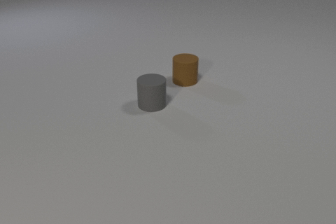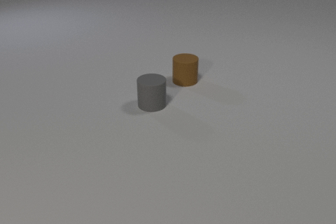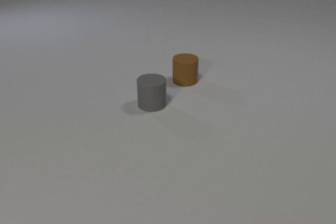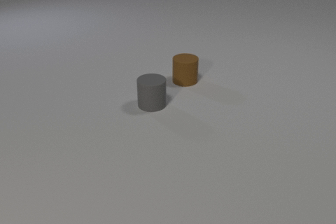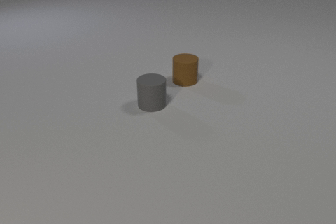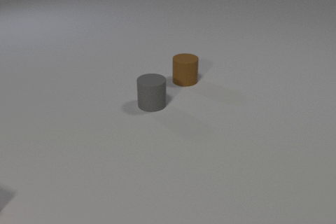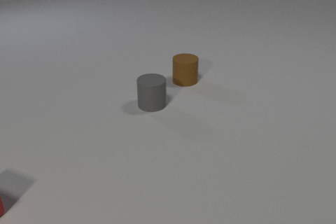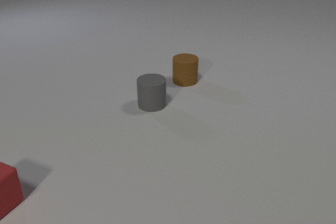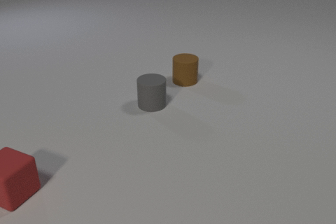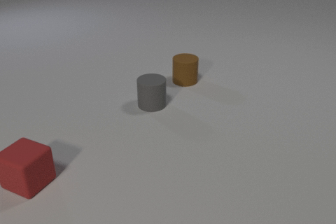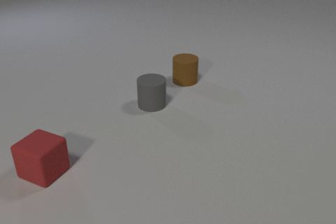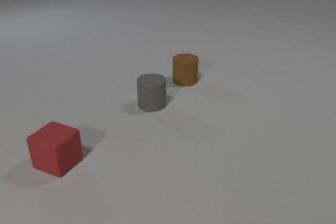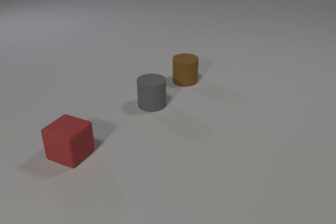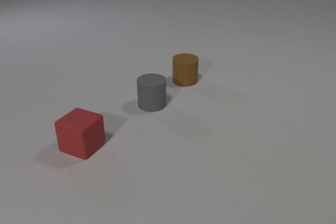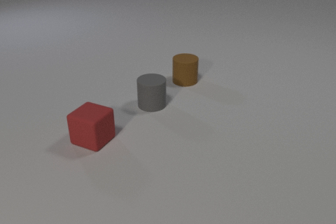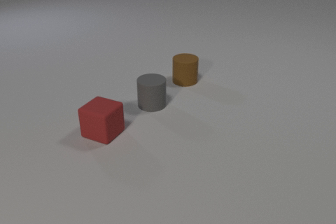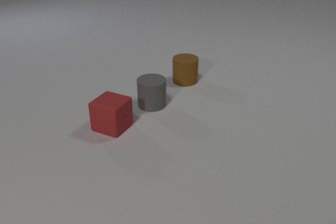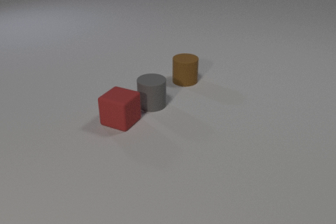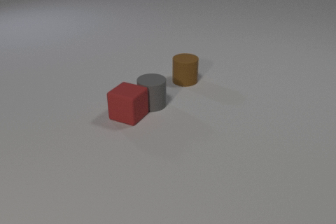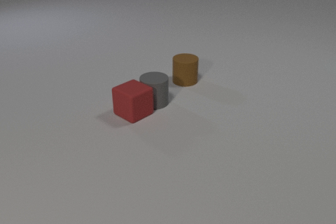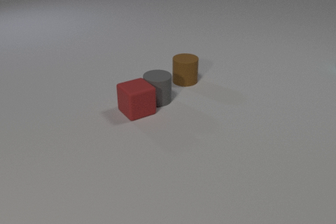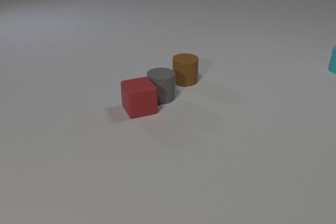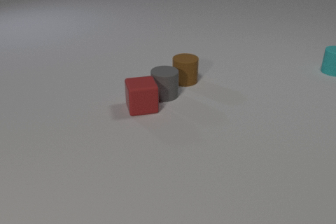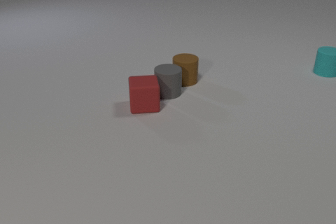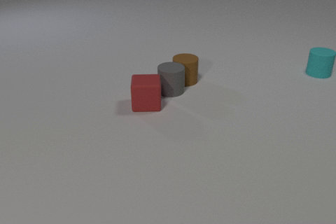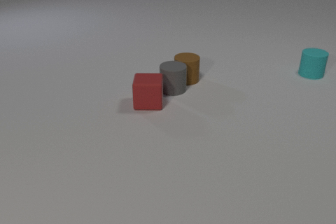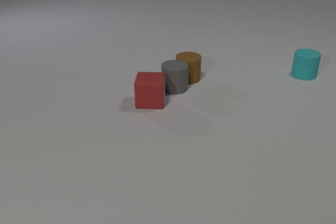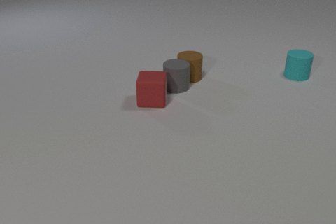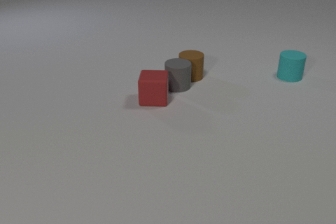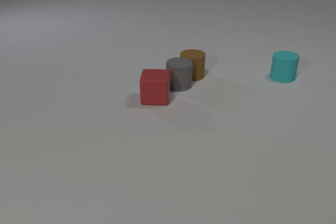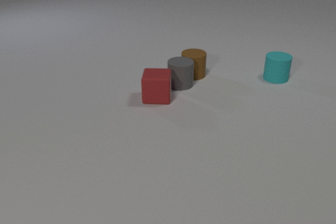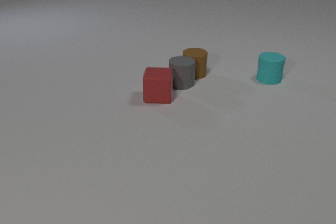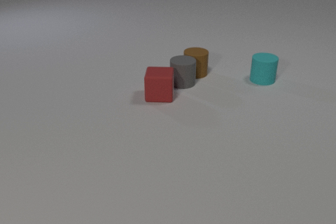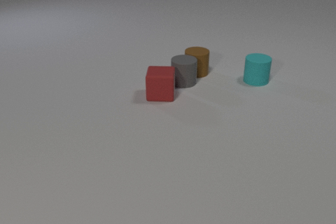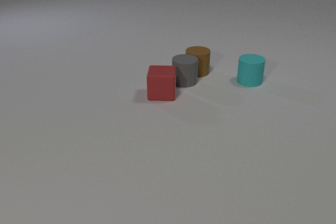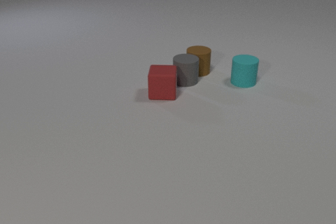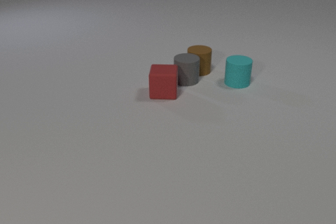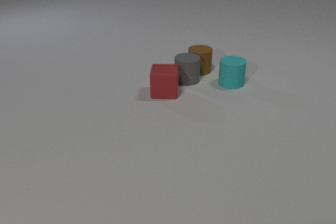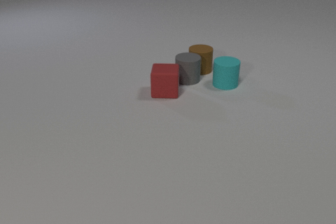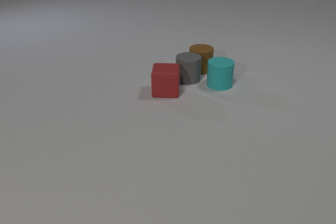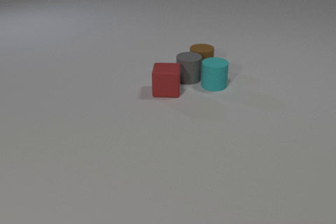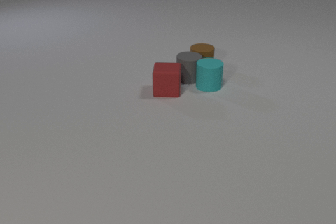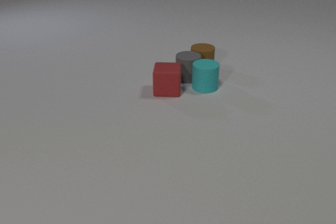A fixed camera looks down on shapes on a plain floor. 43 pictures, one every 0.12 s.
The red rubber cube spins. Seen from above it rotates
clockwise.
The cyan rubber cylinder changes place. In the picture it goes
to the left.
0.00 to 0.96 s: The red rubber cube comes in at the left edge, slides to the right and away from the camera.
0.96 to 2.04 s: The red rubber cube slides to the right and away from the camera.
2.04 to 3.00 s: The red rubber cube slides away from the camera and to the right, spins clockwise seen from above by about 60 degrees, its near face sliding to the left. The gray rubber cylinder slides away from the camera and to the right. The cyan rubber cylinder comes in at the right edge, slides to the left and toward the camera. The red rubber cube and the gray rubber cylinder collide. The gray rubber cylinder and the brown rubber cylinder collide.
3.00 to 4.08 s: The red rubber cube slides away from the camera and to the right. The gray rubber cylinder slides away from the camera and to the right. The brown rubber cylinder slides away from the camera and to the right. The cyan rubber cylinder slides to the left and toward the camera.
4.08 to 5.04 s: The red rubber cube slides away from the camera and to the right. The gray rubber cylinder slides away from the camera. The brown rubber cylinder slides away from the camera. The cyan rubber cylinder slides to the left and toward the camera. The gray rubber cylinder and the cyan rubber cylinder collide.
How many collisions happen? 3.
Are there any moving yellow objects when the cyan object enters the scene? no.
Are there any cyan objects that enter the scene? yes.
